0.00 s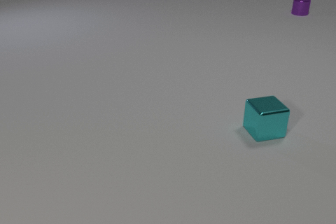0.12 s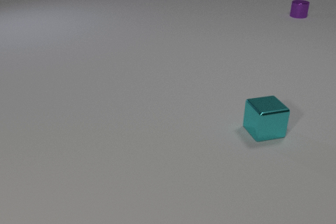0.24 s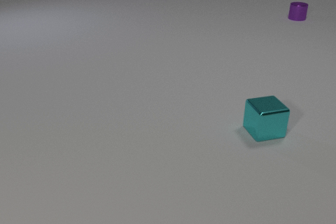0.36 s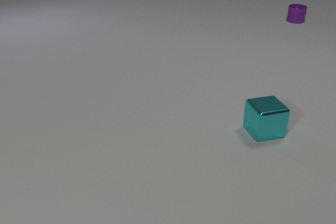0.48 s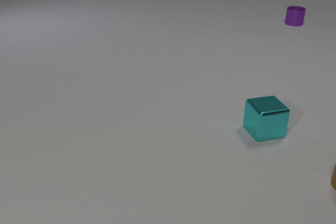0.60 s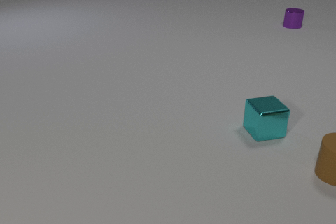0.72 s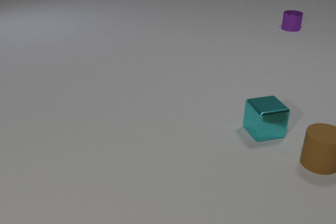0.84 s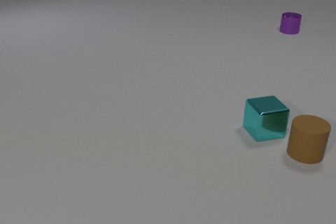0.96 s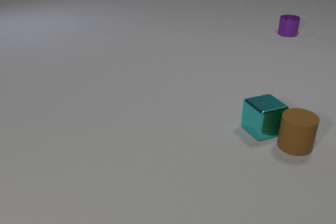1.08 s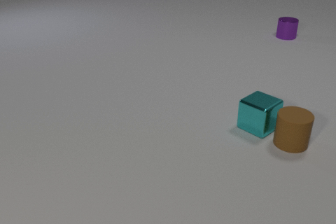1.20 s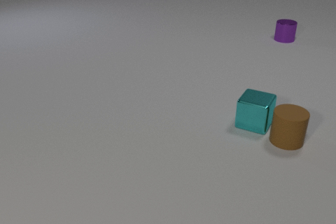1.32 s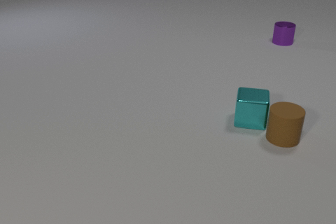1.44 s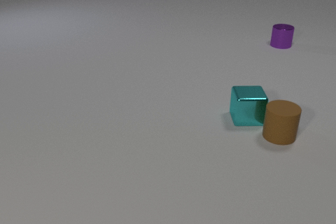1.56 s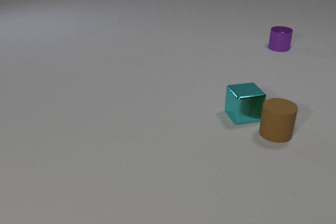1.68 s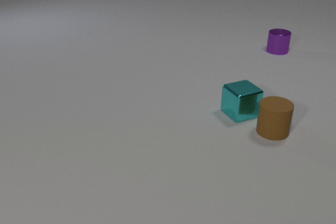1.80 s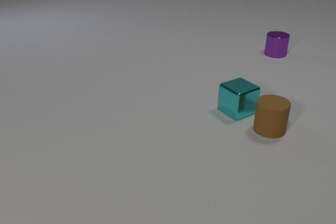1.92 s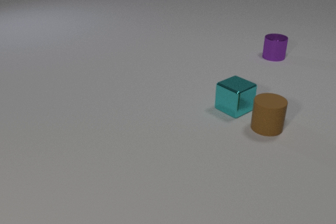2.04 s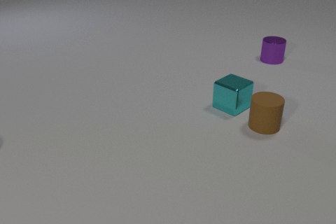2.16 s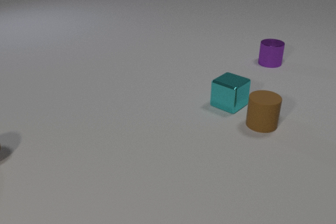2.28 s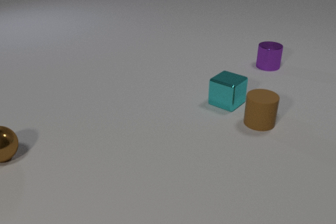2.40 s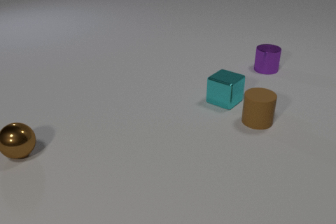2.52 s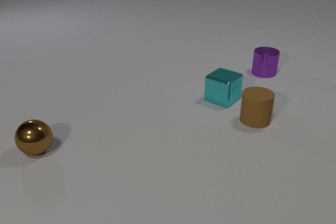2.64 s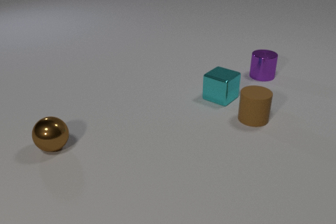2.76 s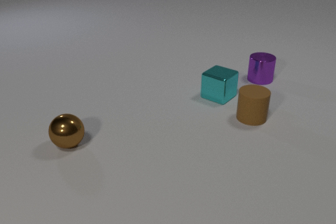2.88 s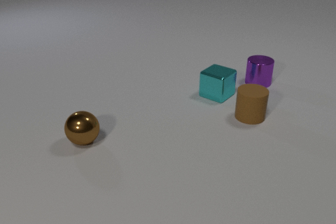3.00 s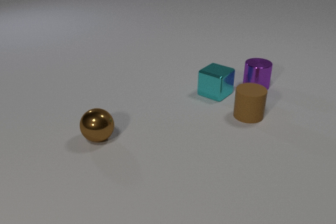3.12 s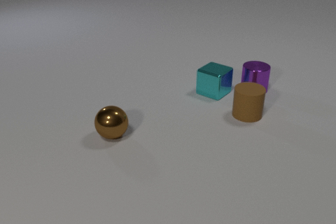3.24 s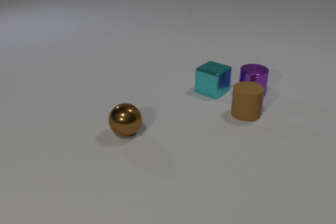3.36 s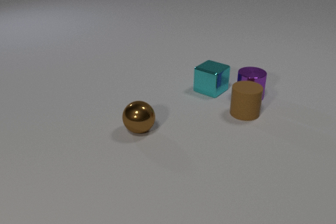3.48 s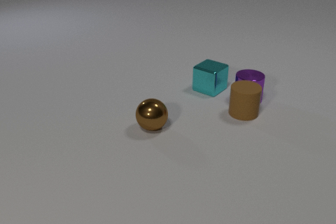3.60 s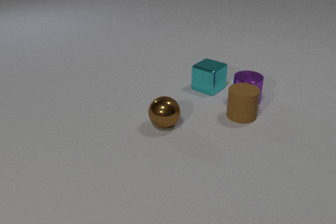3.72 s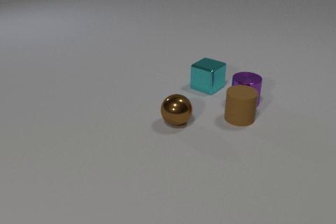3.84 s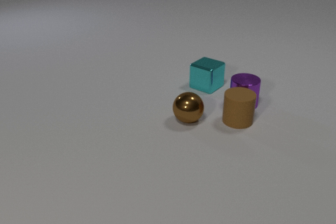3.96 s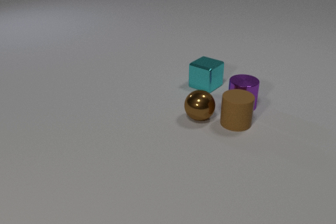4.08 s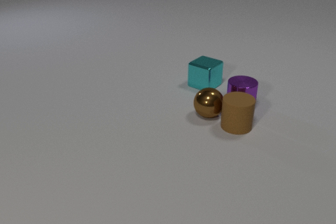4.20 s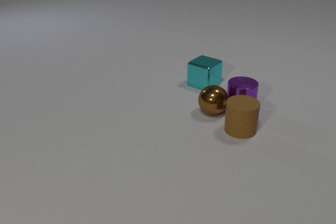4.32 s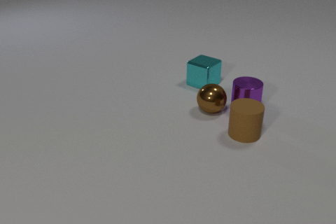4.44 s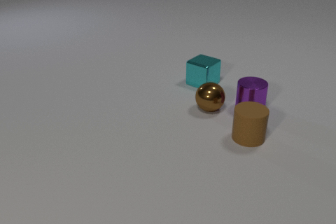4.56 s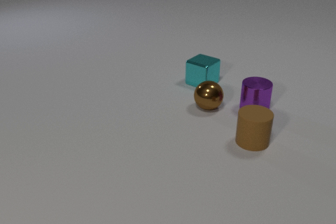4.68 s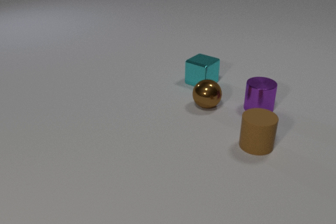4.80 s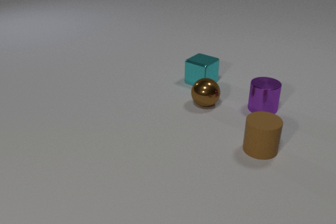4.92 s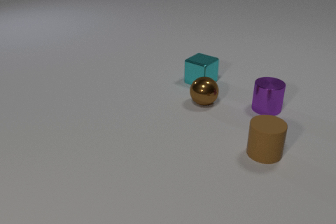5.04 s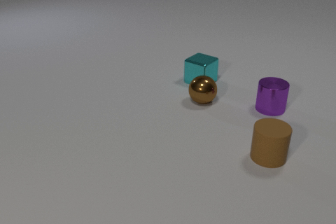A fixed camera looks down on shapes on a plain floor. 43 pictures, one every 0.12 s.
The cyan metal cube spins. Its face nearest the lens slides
to the right.
The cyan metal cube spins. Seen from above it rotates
counterclockwise.
0.00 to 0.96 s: The brown rubber cylinder comes in at the right edge, slides to the left and away from the camera. The purple metal cylinder slides toward the camera. The brown rubber cylinder and the cyan metal cube collide.
0.96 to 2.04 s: The brown rubber cylinder slides to the left and away from the camera. The cyan metal cube slides away from the camera and to the left, spins so that its near face slides to the right, counterclockwise seen from above. The purple metal cylinder slides toward the camera.
2.04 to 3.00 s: The brown rubber cylinder slides away from the camera and to the left. The cyan metal cube slides away from the camera and to the left. The purple metal cylinder slides toward the camera. The brown metal sphere comes in at the left edge, rolls to the right.
3.00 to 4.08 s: The brown rubber cylinder slides toward the camera and to the left. The cyan metal cube slides away from the camera and to the left. The purple metal cylinder slides toward the camera. The brown metal sphere rolls to the right. The brown rubber cylinder and the purple metal cylinder collide. The brown rubber cylinder and the brown metal sphere collide.
4.08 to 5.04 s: The brown rubber cylinder slides toward the camera and to the right. The cyan metal cube slides away from the camera. The purple metal cylinder slides to the right. The brown metal sphere rolls away from the camera. The purple metal cylinder and the brown metal sphere collide.
Are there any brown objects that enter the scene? yes.
What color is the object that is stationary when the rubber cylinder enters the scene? cyan.
What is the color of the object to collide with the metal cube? brown.
